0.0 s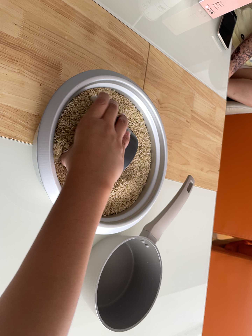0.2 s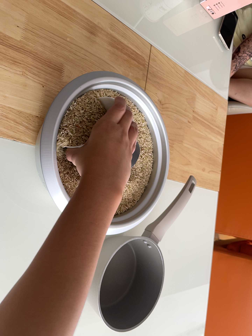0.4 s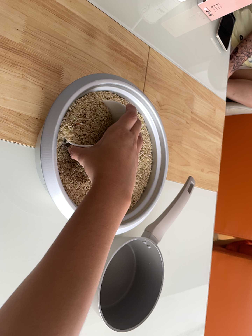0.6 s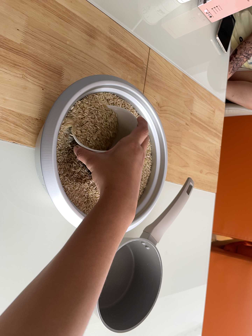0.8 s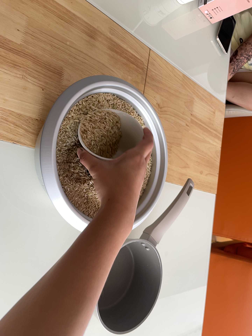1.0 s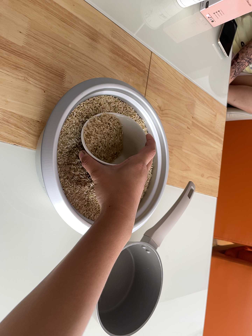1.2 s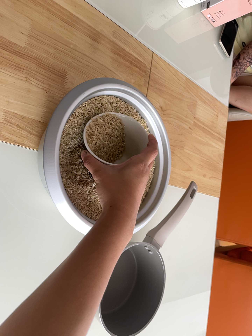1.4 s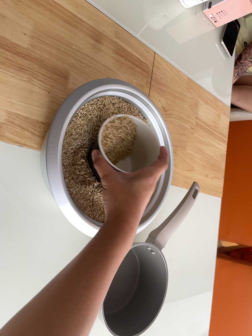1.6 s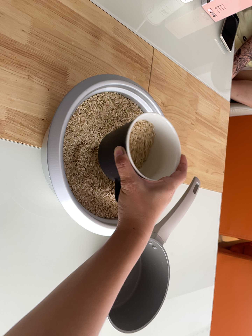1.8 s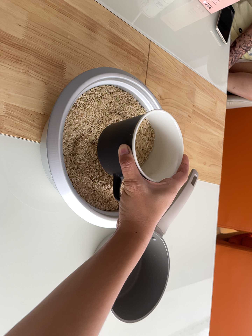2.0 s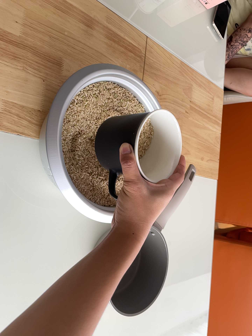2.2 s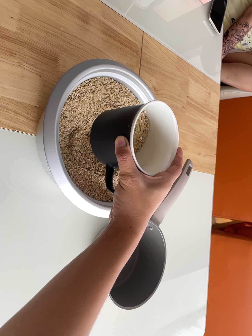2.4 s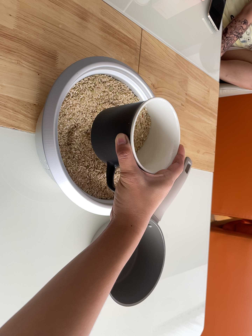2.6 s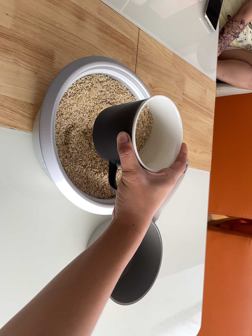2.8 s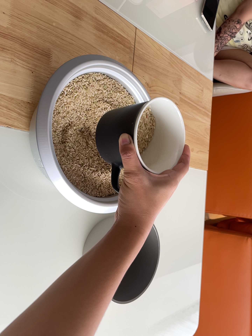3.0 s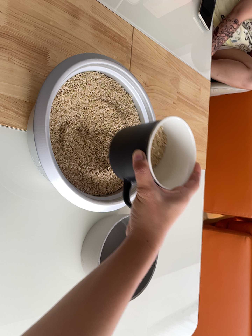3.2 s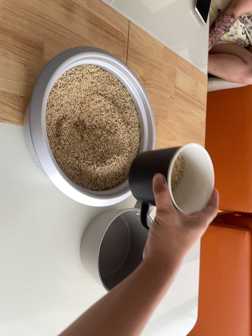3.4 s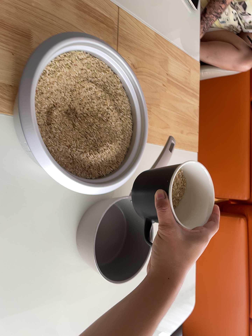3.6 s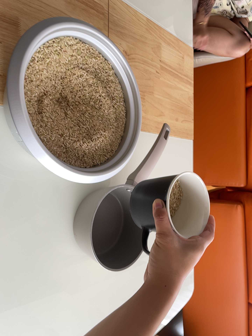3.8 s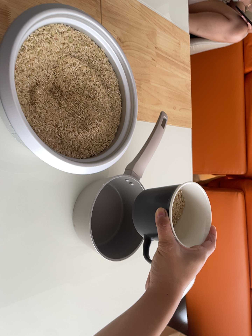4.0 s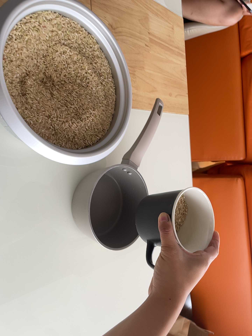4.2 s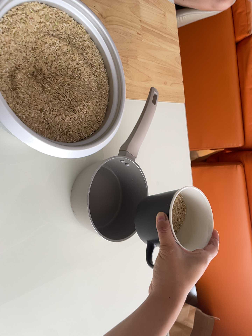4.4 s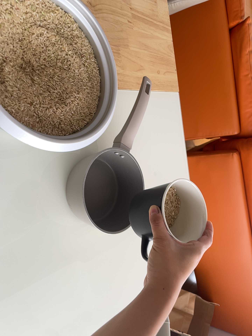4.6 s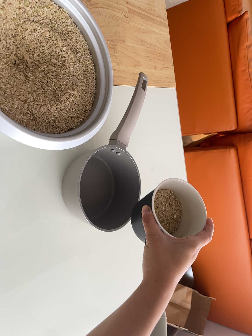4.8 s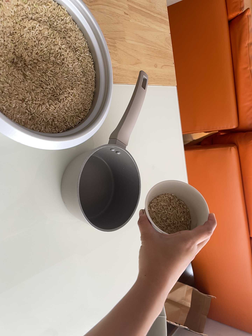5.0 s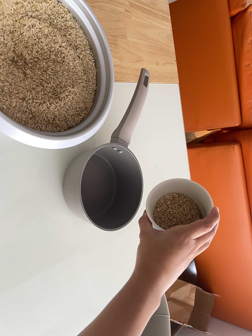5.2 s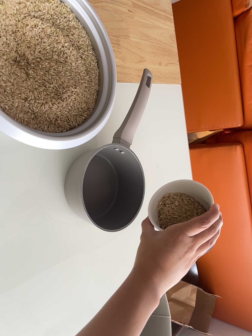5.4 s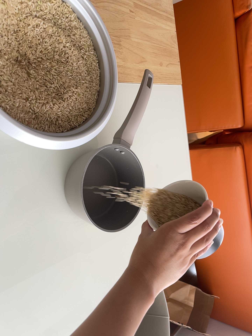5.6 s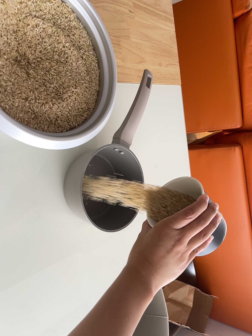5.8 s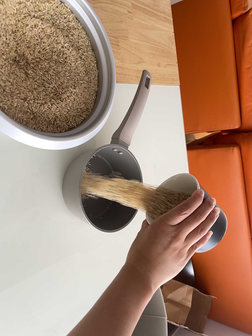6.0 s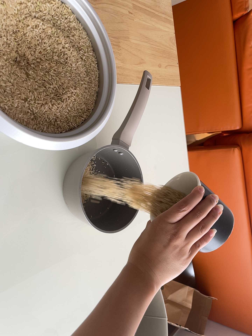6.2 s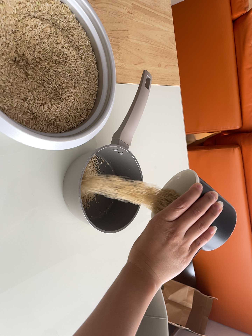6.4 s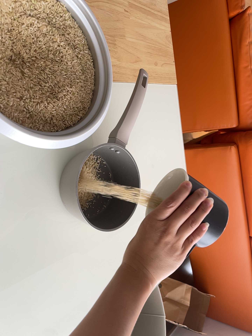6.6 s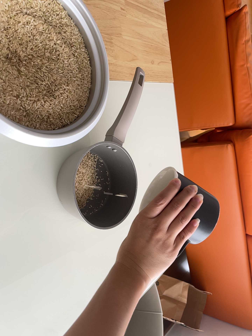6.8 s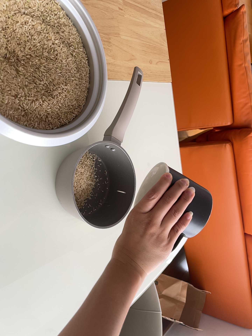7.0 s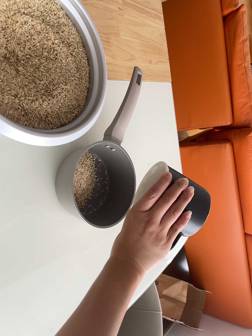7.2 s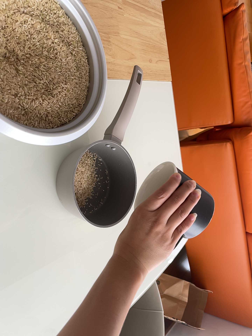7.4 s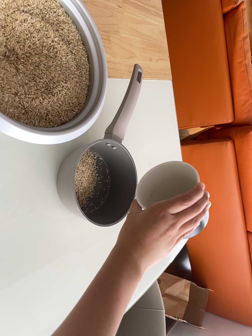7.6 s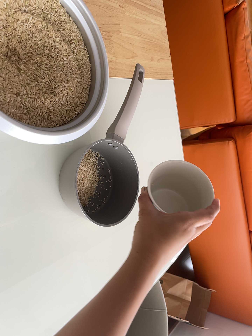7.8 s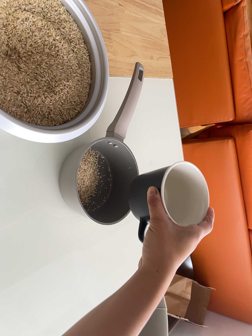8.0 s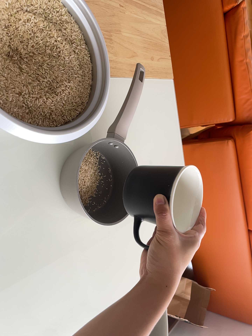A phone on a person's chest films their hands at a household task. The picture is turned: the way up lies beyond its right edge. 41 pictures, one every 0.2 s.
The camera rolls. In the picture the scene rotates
counterclockwise.
The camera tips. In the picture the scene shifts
upward.
0.0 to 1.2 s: The camera keeps its place and its aim.
1.2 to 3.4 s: The camera shifts only a little, or ends up much as it began.
3.4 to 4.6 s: The camera's aim tips toward the bottom of its view by about 10 degrees, and the scene shifts upward. It rolls about its line of sight by about 10 degrees, and the scene rotates counterclockwise.
4.6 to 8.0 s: The camera keeps its place and its aim.
The film runs forward here.
